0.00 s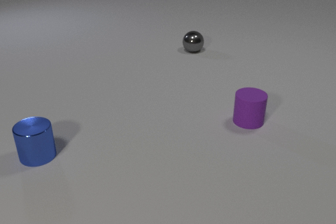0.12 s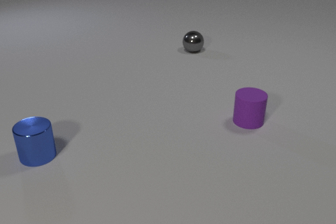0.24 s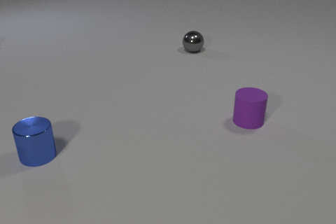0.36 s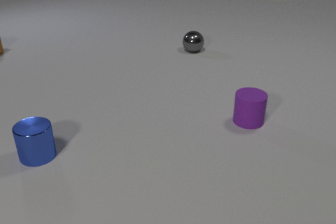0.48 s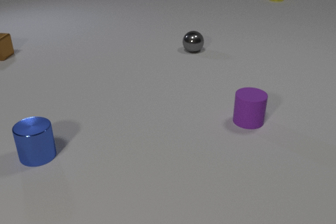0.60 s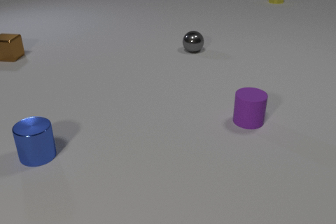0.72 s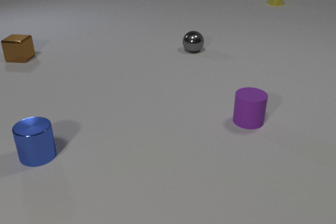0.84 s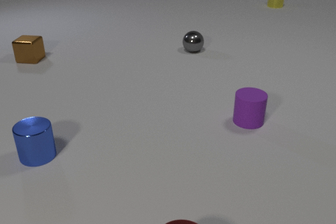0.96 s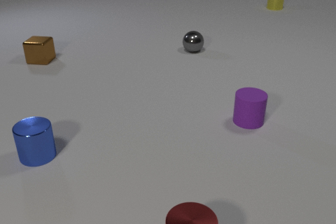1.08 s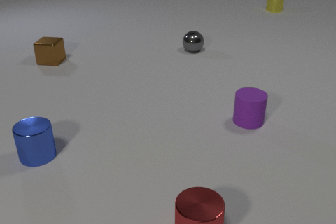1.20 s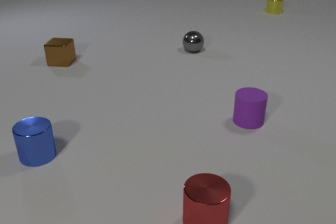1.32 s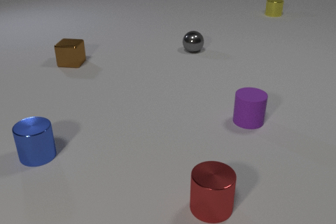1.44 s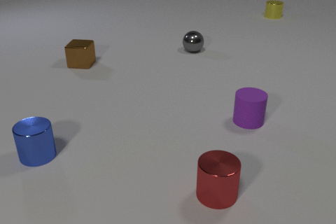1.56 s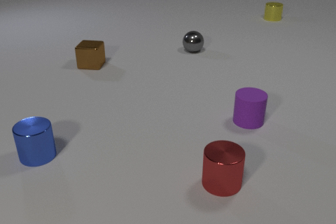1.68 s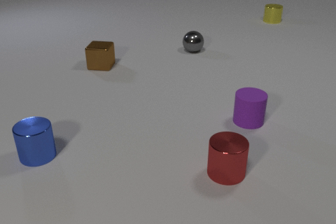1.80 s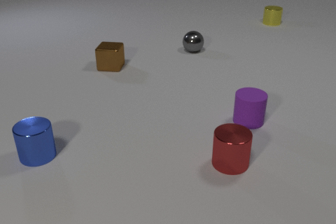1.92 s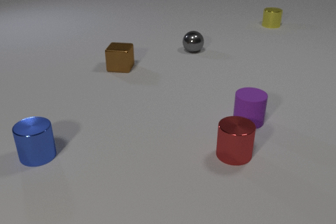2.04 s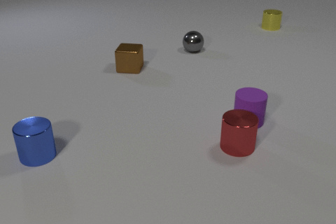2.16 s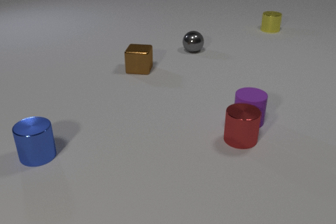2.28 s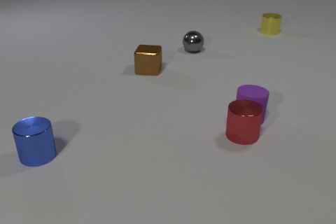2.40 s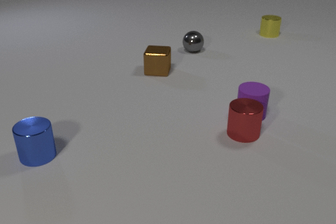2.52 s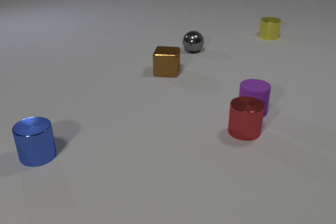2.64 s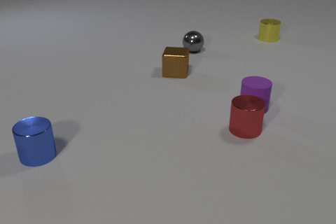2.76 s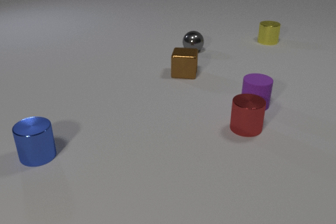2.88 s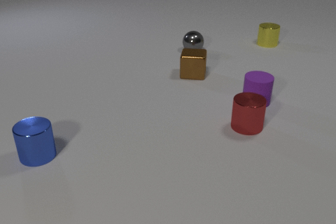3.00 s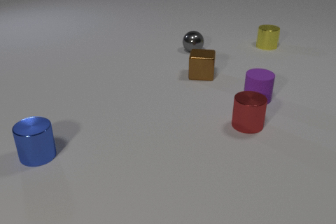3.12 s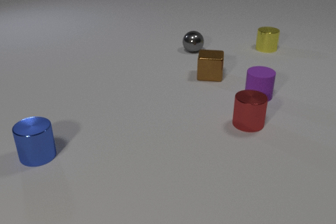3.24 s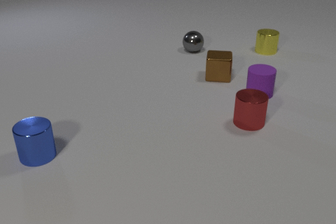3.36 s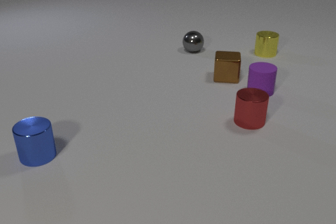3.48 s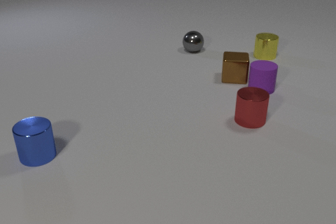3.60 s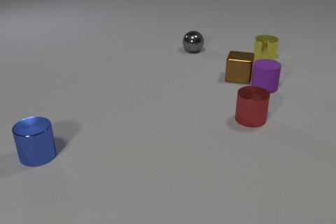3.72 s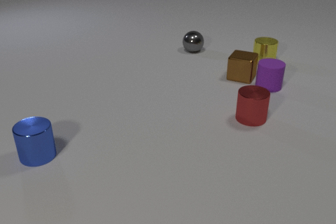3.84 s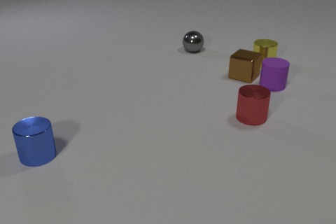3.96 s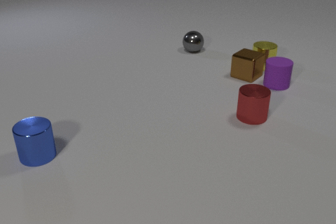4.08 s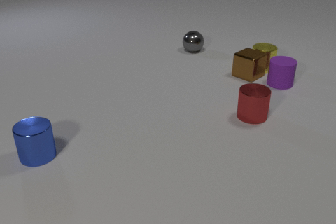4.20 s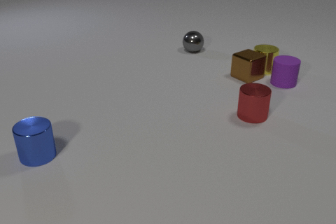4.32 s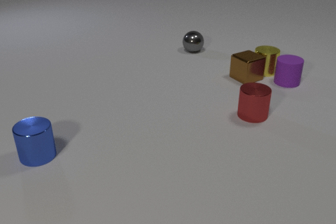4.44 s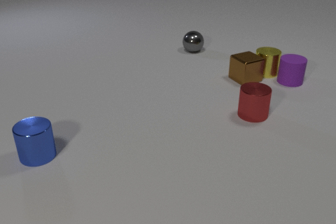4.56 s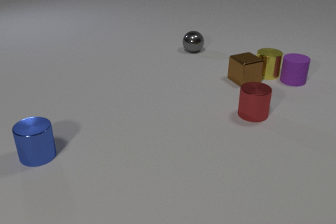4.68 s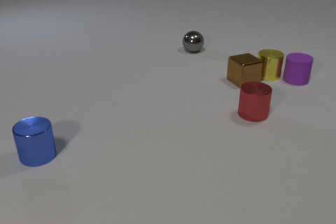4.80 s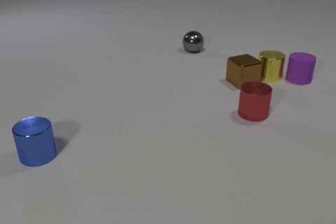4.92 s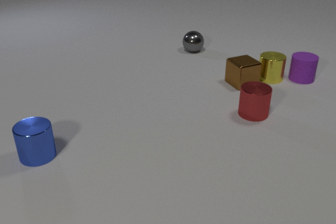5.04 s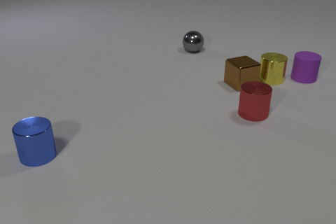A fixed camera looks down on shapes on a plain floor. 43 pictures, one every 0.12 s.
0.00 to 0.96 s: The red metal cylinder comes in at the bottom edge, slides away from the camera. The yellow metal cylinder comes in at the top edge, slides toward the camera. The brown metal cube comes in at the left edge, slides to the right and toward the camera.
0.96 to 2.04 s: The red metal cylinder slides away from the camera. The yellow metal cylinder slides toward the camera. The brown metal cube slides to the right and toward the camera.
2.04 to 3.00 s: The red metal cylinder slides away from the camera. The purple rubber cylinder slides away from the camera. The yellow metal cylinder slides toward the camera. The brown metal cube slides to the right. The red metal cylinder and the purple rubber cylinder collide.
3.00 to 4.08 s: The red metal cylinder slides away from the camera. The purple rubber cylinder slides away from the camera and to the right. The yellow metal cylinder slides toward the camera. The brown metal cube slides to the right, spins clockwise seen from above by about 30 degrees, its near face sliding to the left. The purple rubber cylinder and the brown metal cube collide. The yellow metal cylinder and the brown metal cube collide.
4.08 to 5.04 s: The purple rubber cylinder slides to the right and away from the camera. The yellow metal cylinder slides toward the camera. The brown metal cube slides toward the camera, spins so that its near face slides to the left, clockwise seen from above.
What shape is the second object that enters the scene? cube.
How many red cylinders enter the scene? 1.
What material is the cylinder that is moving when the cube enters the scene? metal.
